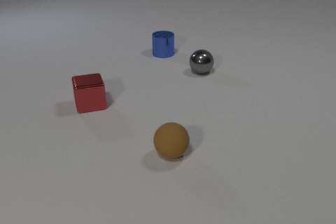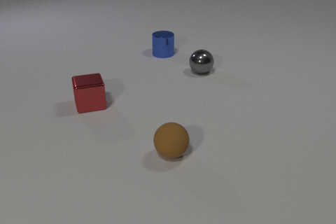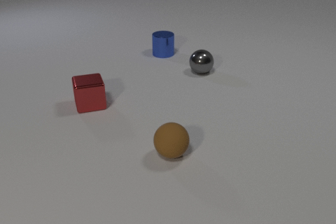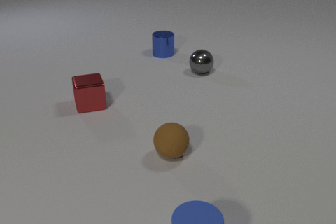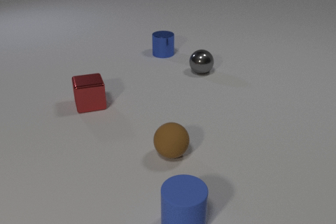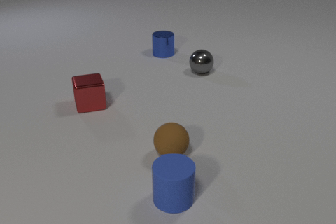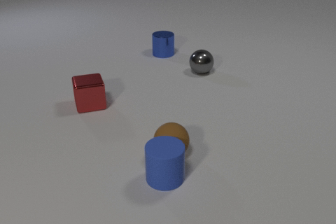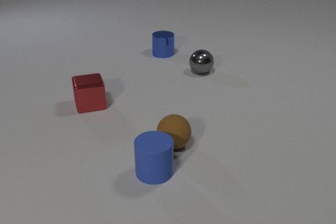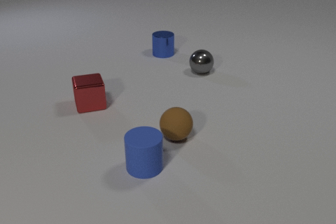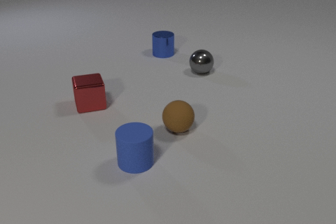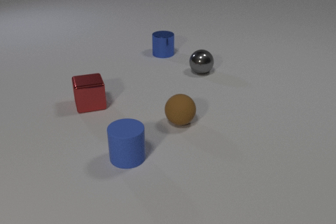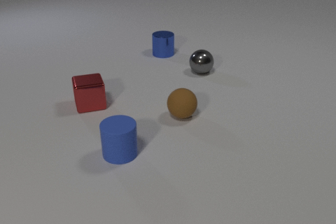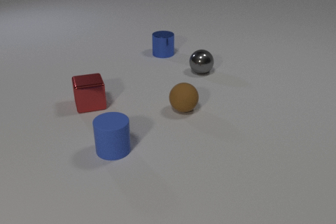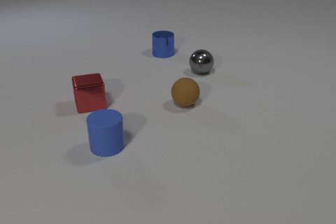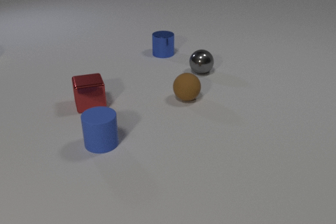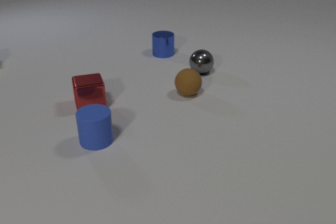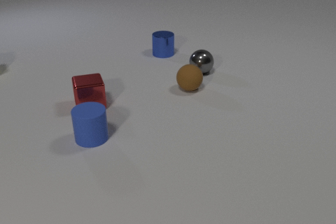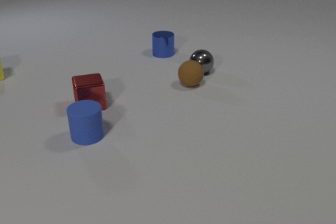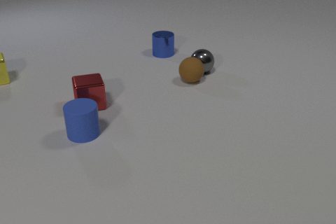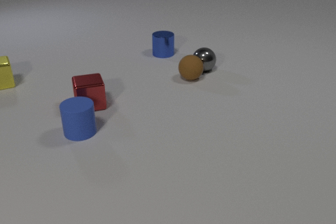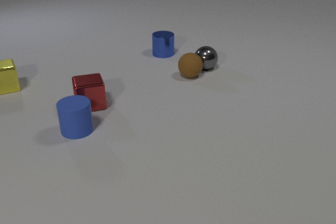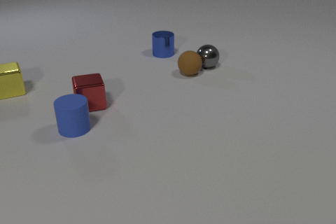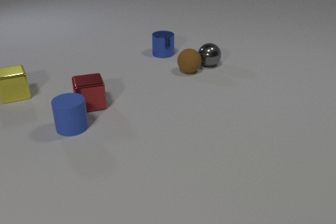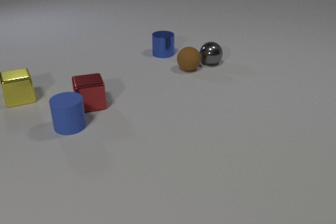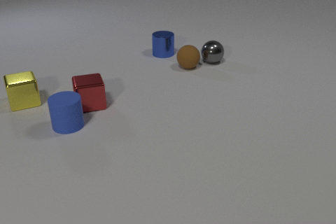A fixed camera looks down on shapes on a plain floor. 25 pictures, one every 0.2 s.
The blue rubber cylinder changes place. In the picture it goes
away from the camera.
The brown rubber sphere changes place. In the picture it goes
away from the camera.
0.0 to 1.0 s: The blue rubber cylinder comes in at the bottom edge, slides away from the camera.
1.0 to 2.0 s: The blue rubber cylinder slides away from the camera and to the left. The brown rubber sphere rolls away from the camera. The blue rubber cylinder and the brown rubber sphere collide.
2.0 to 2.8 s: The blue rubber cylinder slides away from the camera and to the left. The brown rubber sphere rolls away from the camera.
2.8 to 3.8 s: The blue rubber cylinder slides away from the camera and to the left. The brown rubber sphere rolls away from the camera. The yellow metal cube comes in at the left edge, slides toward the camera. The gray metal sphere rolls away from the camera. The brown rubber sphere and the gray metal sphere collide.
3.8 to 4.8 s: The blue rubber cylinder slides away from the camera and to the left. The brown rubber sphere rolls away from the camera. The yellow metal cube slides toward the camera and to the right. The gray metal sphere rolls away from the camera.
How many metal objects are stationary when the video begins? 3.
What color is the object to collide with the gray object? brown.
What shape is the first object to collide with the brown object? cylinder.
